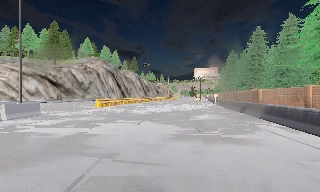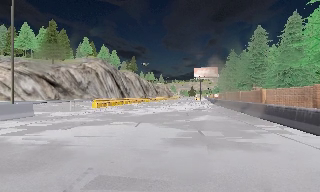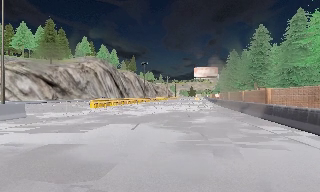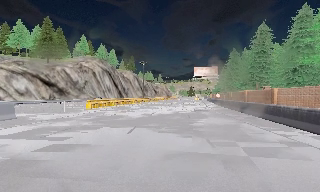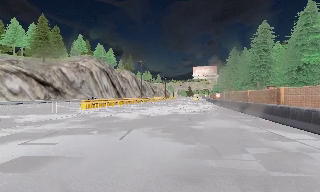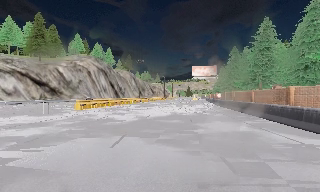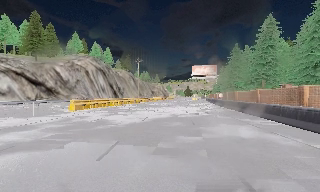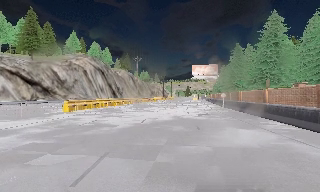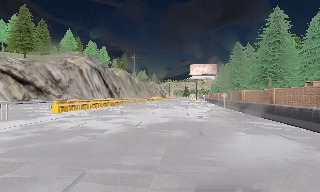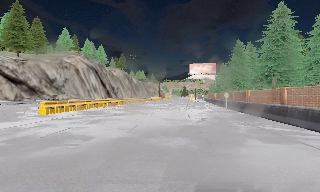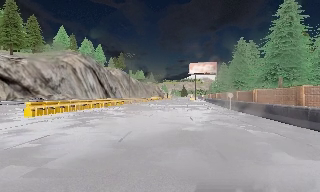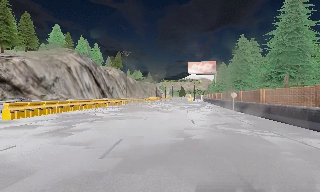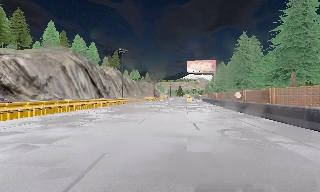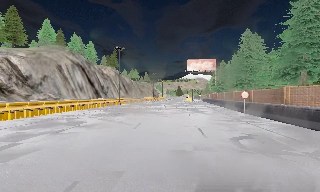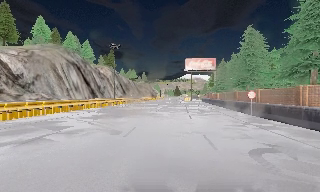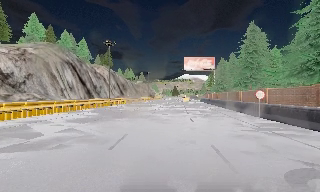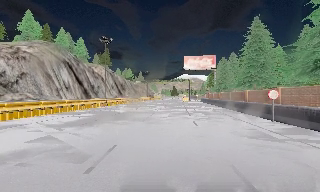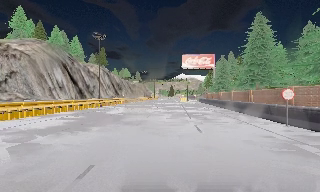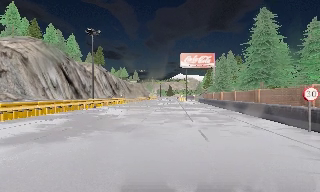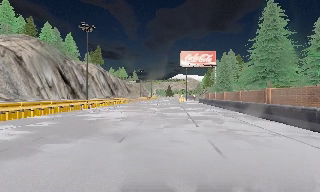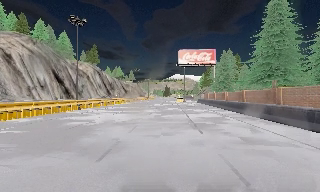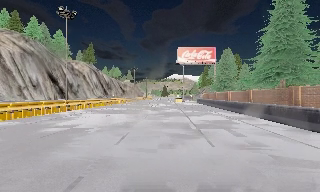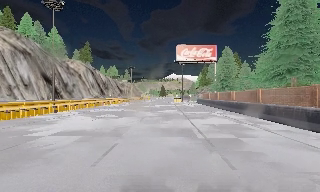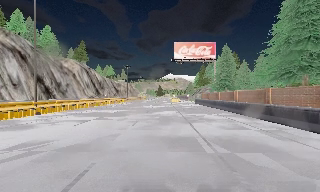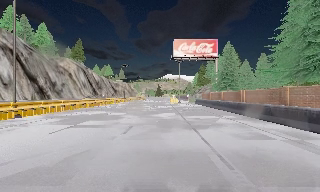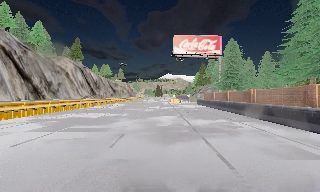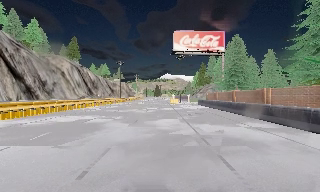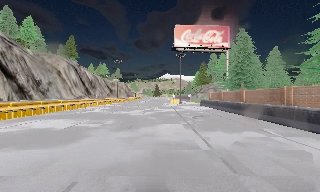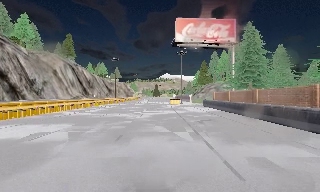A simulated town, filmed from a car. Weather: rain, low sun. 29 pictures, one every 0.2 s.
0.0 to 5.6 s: The scene slides to the left, as the camera pans about 15 degrees to its right. It travels forward, about 45 m, so what stands in front looms larger. It gains speed.
The film runs forward here.
